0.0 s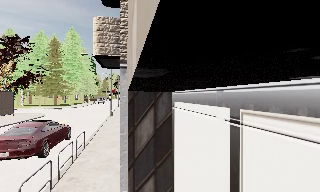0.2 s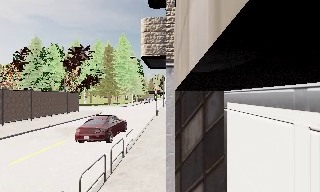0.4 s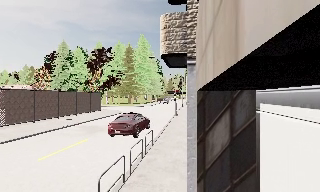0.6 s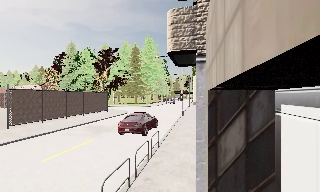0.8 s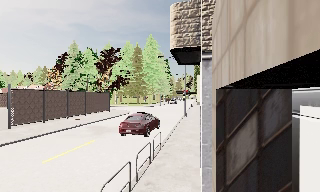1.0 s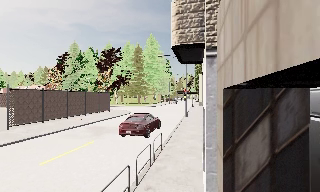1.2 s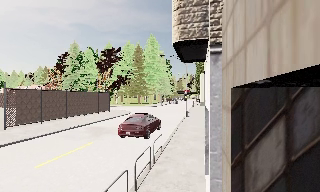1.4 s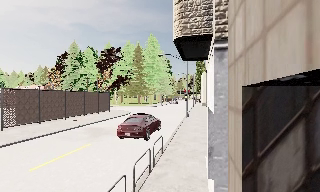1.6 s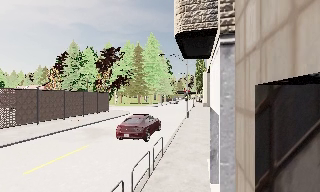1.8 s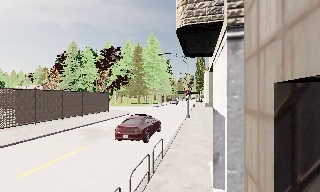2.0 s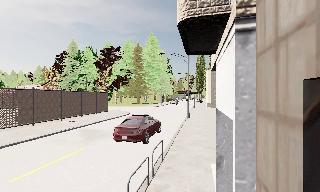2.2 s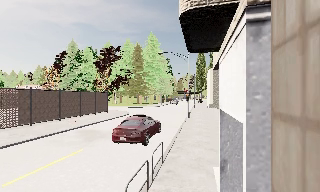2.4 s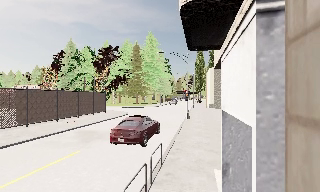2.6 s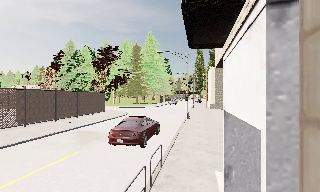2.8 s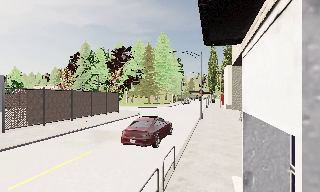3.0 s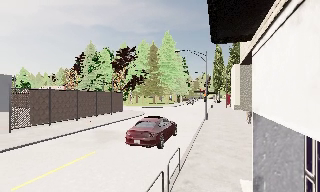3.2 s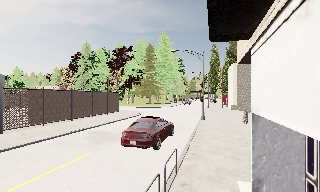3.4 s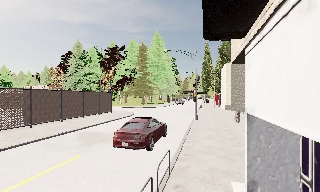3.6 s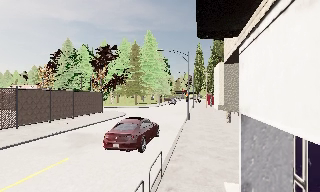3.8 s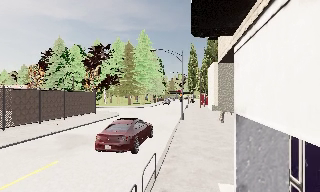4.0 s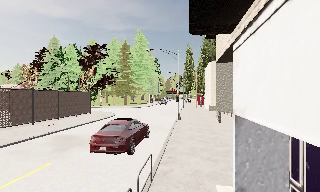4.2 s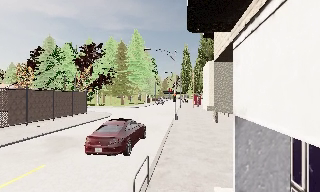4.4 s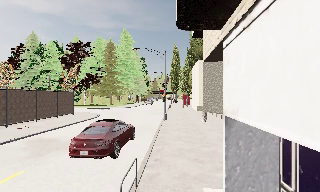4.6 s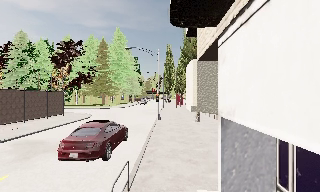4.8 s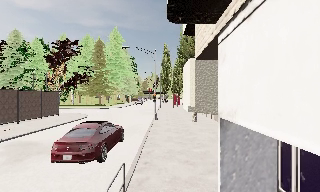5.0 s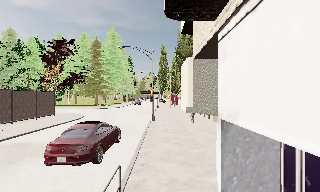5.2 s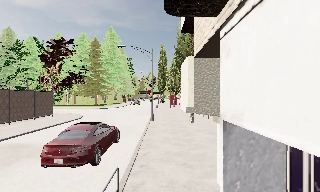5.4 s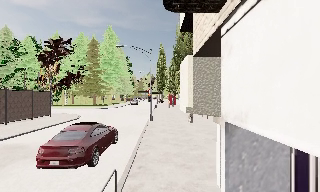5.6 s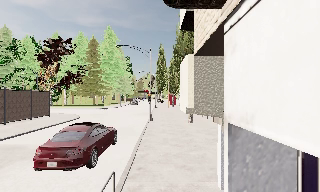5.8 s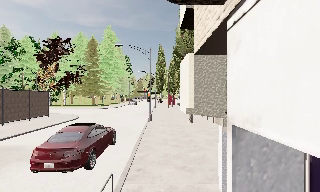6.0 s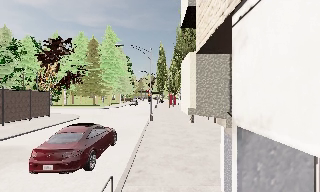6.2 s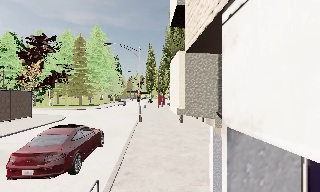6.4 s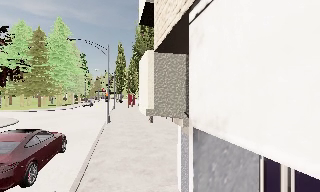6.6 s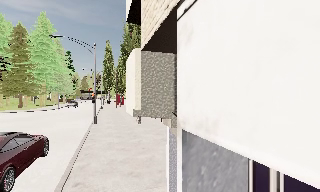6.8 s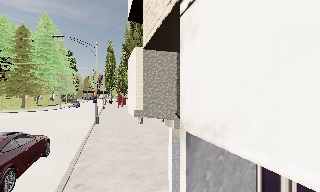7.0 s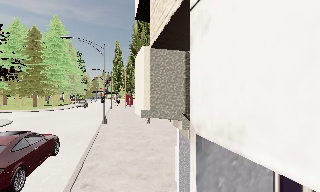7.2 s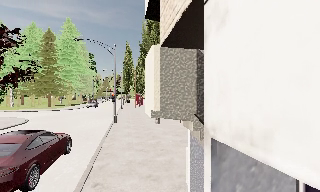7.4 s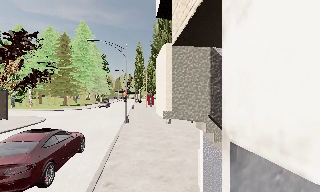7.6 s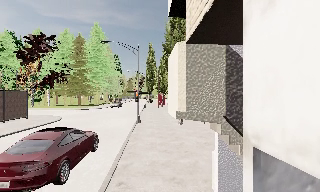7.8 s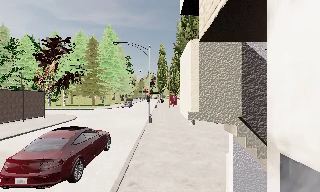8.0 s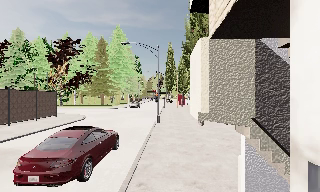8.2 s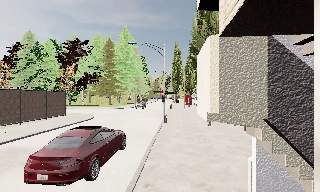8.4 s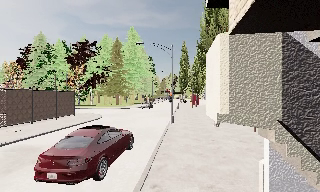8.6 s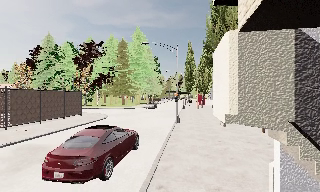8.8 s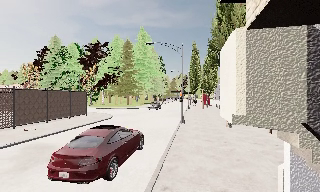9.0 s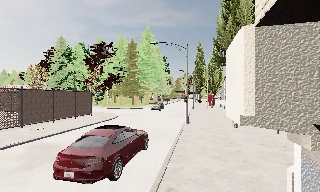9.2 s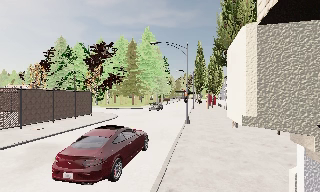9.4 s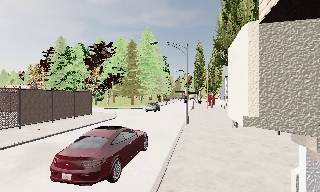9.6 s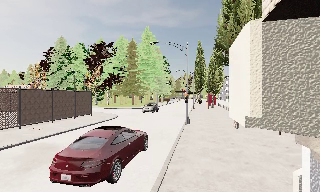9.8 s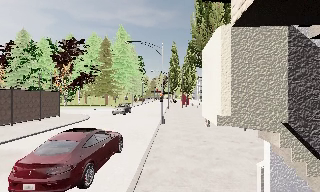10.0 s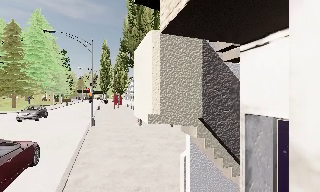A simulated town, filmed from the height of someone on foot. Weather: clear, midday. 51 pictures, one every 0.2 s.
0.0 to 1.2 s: The camera pans to its left, which is counterclockwise from overhead, by about 25 degrees. It travels forward, about 1.5 m, so what stands in front looms larger.
1.2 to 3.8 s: The camera travels forward, about 2.5 m, so what stands in front looms larger.
3.8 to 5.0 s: The camera pans to its right, which is clockwise from overhead, by about 10 degrees. It travels forward, about 1 m, so what stands in front looms larger.
5.0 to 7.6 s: The camera travels forward, about 1 m, so what stands in front looms larger.
7.6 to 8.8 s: The camera swings to its left by about 15 degrees, and the scene slides to the right.
8.8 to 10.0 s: The camera pans to its right, which is clockwise from overhead, by about 30 degrees.
The film runs forward here.
